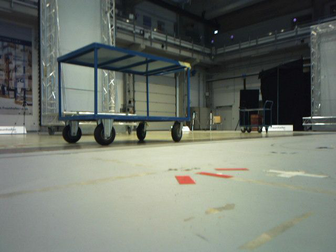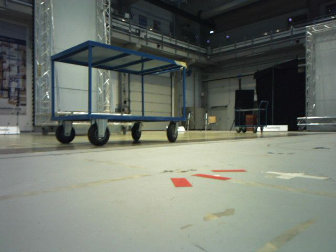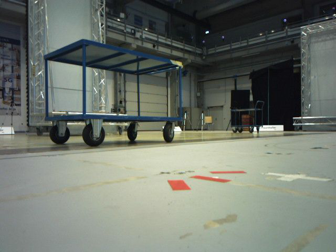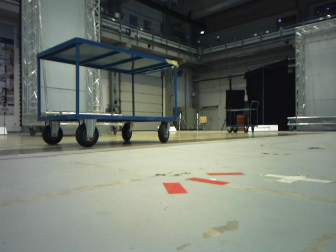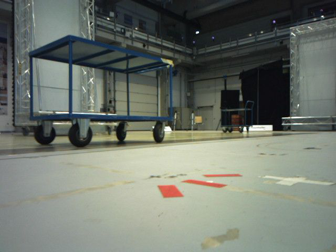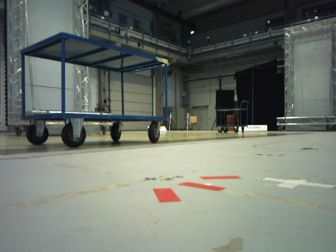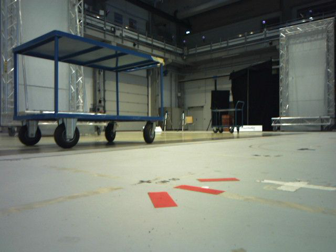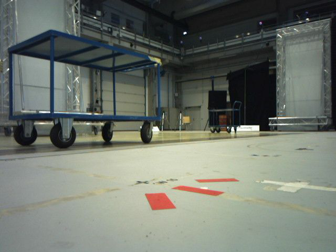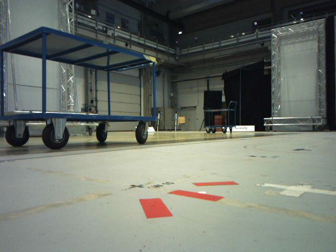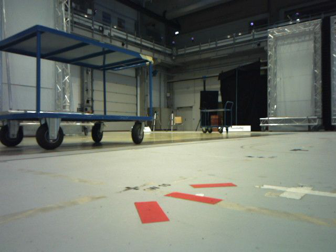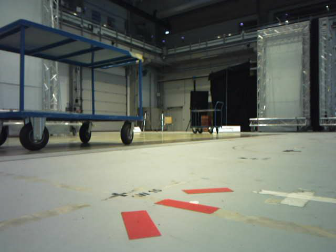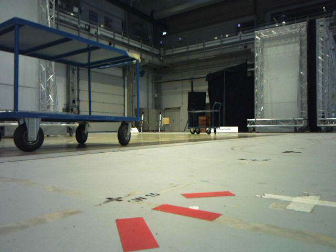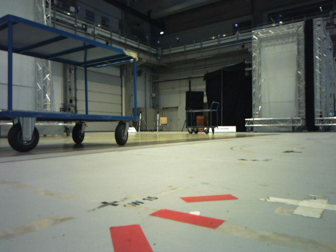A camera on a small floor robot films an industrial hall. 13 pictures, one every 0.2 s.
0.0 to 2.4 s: The camera swings to its right by about 10 degrees, and the scene slides to the left. It travels forward, about 0.5 m, so what stands in front looms larger.
The film runs forward here.
